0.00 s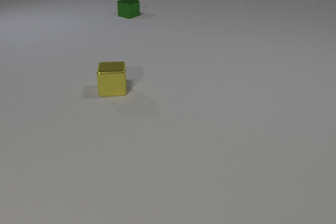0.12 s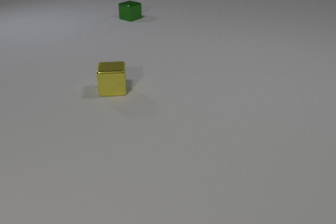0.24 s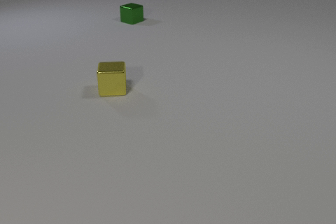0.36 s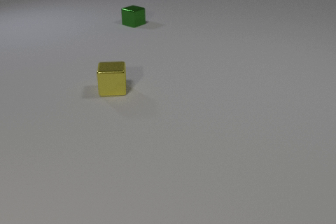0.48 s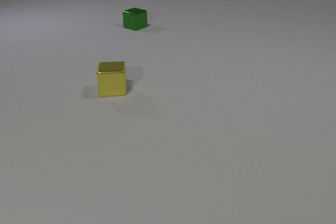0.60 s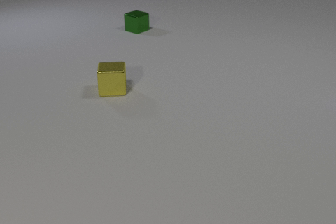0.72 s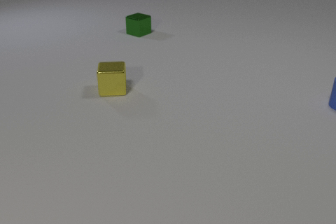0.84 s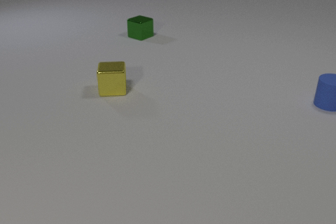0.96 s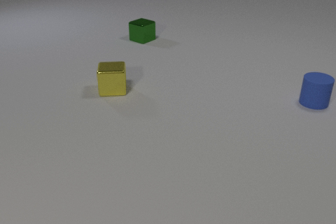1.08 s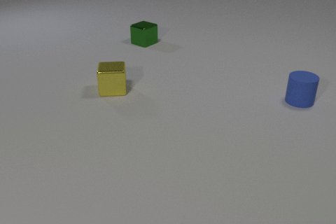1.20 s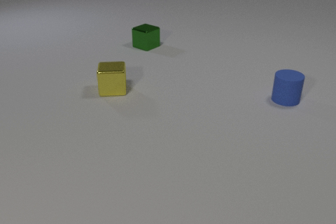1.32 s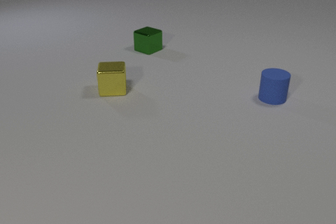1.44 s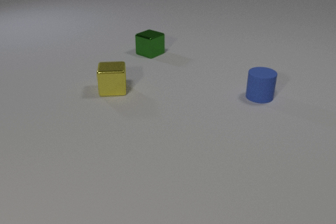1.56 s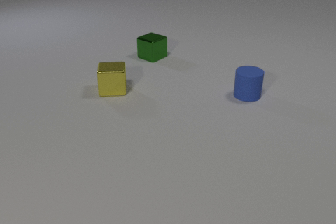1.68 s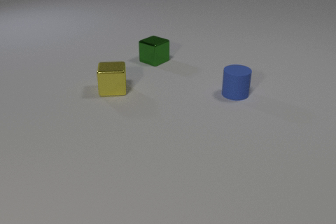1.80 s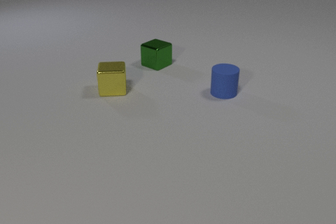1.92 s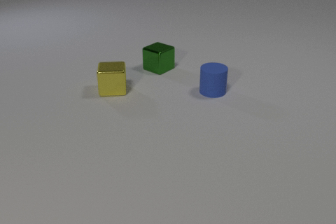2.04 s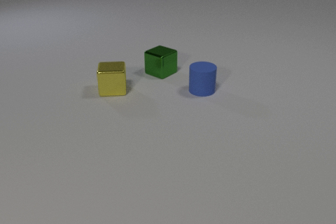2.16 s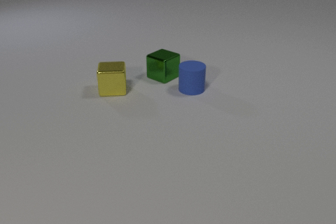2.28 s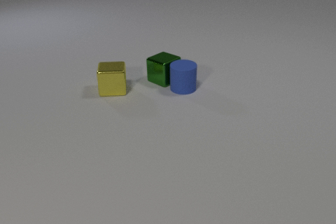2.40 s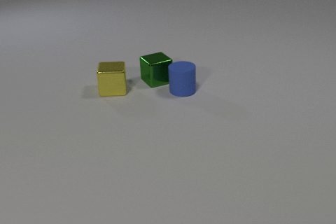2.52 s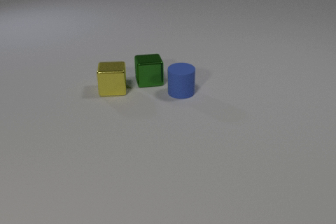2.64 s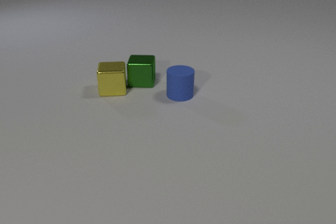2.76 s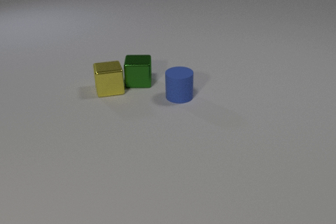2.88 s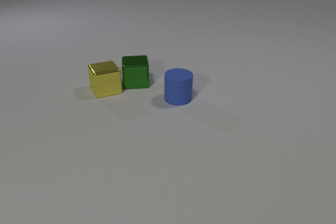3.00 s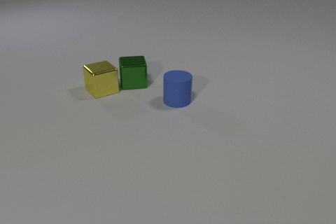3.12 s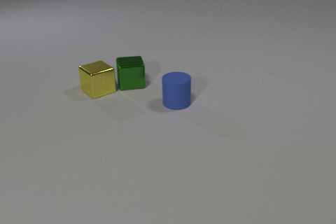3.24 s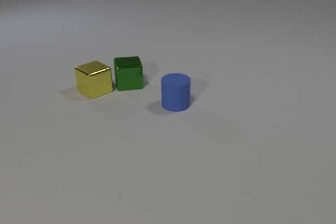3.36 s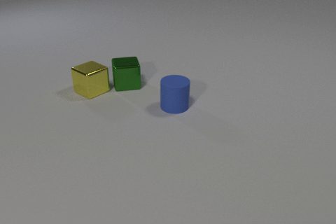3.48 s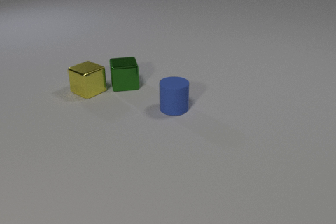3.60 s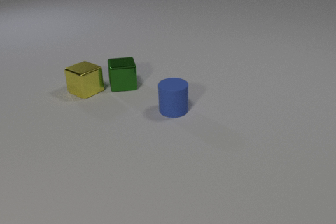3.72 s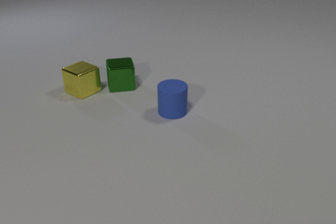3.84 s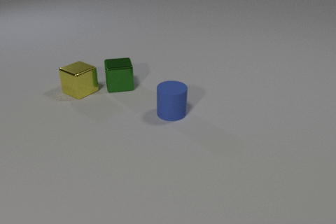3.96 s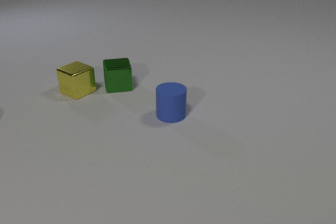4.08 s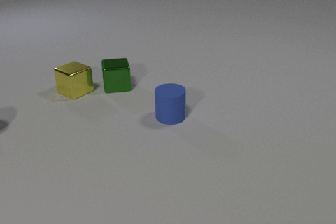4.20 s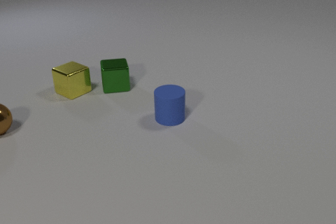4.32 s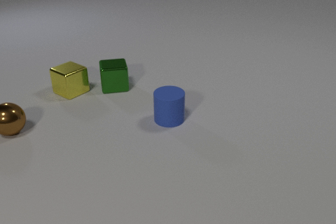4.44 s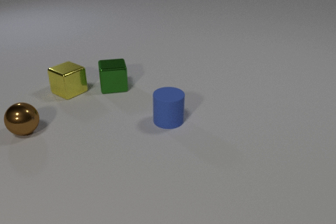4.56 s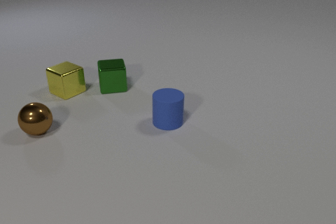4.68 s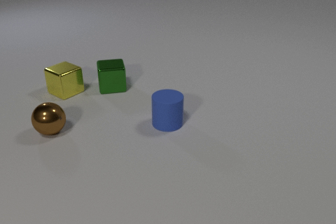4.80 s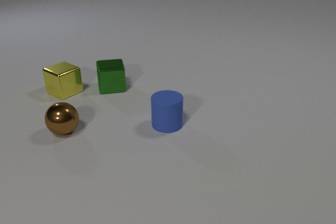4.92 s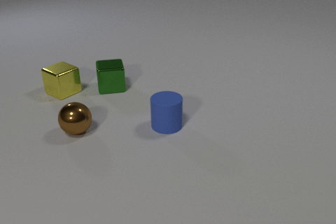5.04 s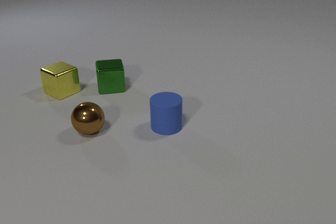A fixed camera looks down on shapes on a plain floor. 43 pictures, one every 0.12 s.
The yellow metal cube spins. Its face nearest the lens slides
to the right.
The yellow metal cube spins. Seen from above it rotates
counterclockwise.
0.00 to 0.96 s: The blue rubber cylinder comes in at the right edge, slides to the left. The green metal cube slides toward the camera.
0.96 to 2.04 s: The blue rubber cylinder slides to the left. The green metal cube slides toward the camera.
2.04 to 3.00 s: The blue rubber cylinder slides toward the camera and to the left. The green metal cube slides to the left and toward the camera, spins so that its near face slides to the left, clockwise seen from above. The yellow metal cube slides to the left, spins so that its near face slides to the right, counterclockwise seen from above. The blue rubber cylinder and the green metal cube collide. The green metal cube and the yellow metal cube collide.
3.00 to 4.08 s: The blue rubber cylinder slides toward the camera. The green metal cube slides to the left. The yellow metal cube slides to the left.
4.08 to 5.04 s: The blue rubber cylinder slides toward the camera. The green metal cube slides to the left. The yellow metal cube slides to the left. The brown metal sphere comes in at the left edge, rolls to the right.
What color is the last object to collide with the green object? yellow.
Are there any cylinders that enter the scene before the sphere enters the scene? yes.
What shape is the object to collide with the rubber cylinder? cube.
